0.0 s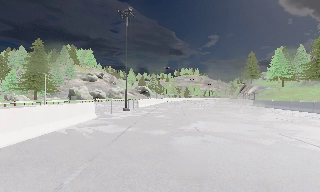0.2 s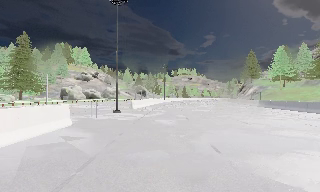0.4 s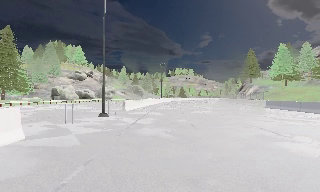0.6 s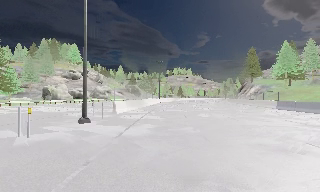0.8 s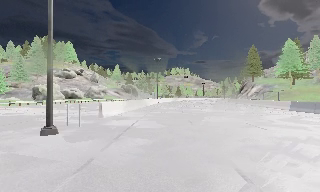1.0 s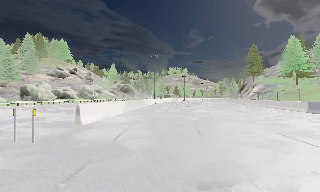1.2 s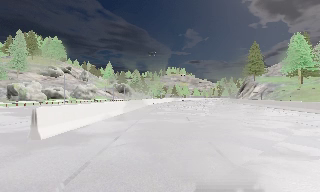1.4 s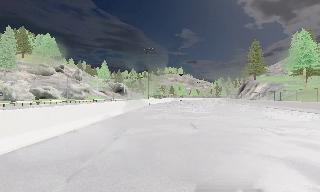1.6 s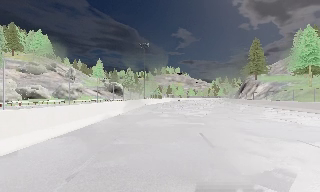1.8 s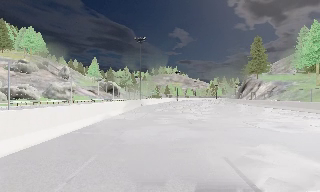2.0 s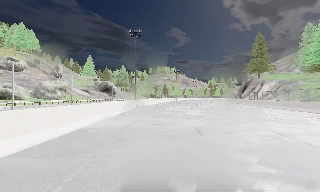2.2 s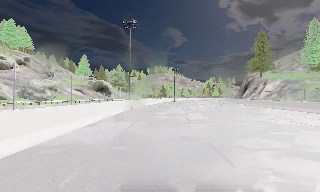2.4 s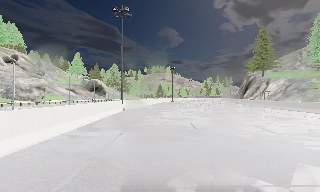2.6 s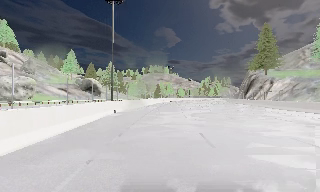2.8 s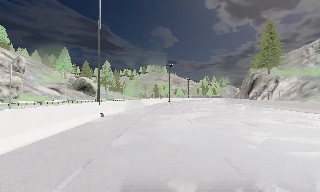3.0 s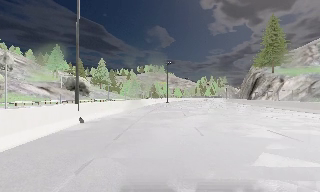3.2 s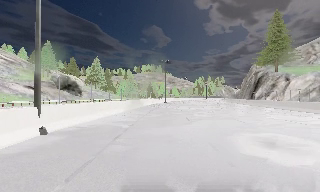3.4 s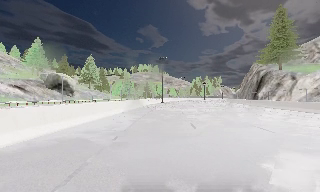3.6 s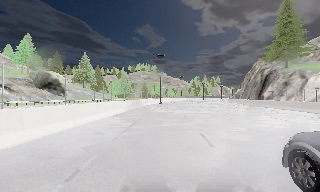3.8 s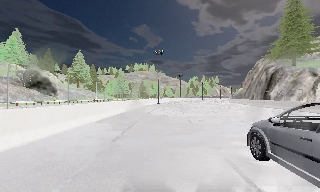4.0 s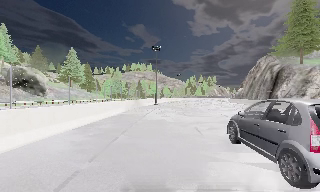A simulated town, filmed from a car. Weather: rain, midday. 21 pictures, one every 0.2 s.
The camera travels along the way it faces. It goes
forward.
0.0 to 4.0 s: The camera swings to its right by about 15 degrees, and the scene slides to the left. It travels forward, about 60 m, so what stands in front looms larger.
The film runs forward here.
